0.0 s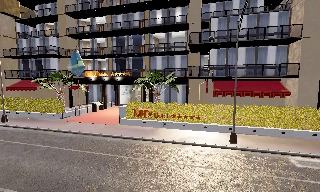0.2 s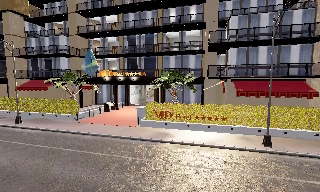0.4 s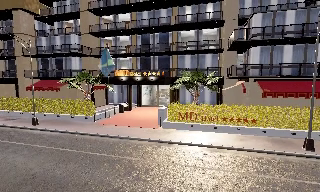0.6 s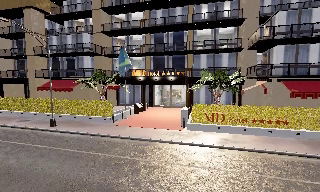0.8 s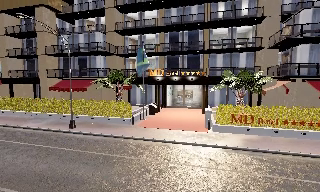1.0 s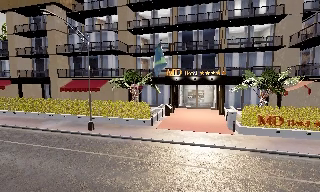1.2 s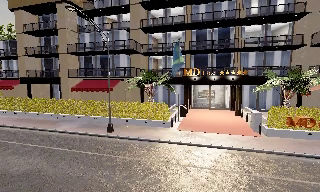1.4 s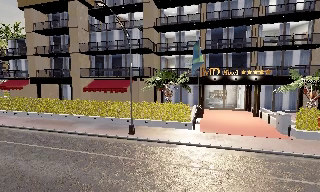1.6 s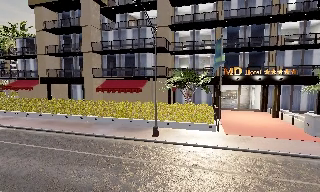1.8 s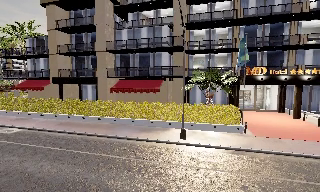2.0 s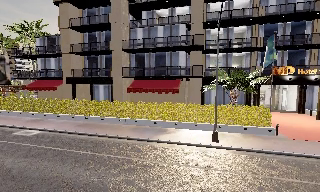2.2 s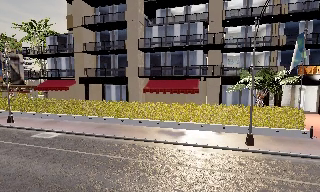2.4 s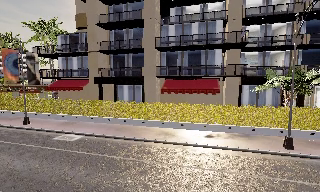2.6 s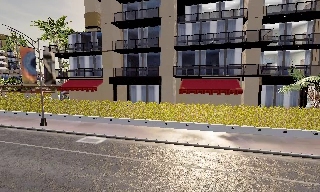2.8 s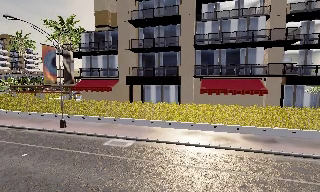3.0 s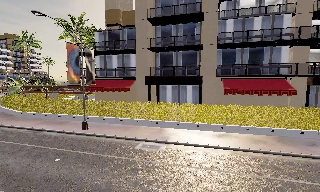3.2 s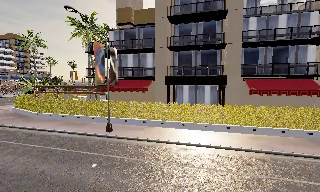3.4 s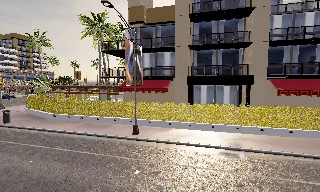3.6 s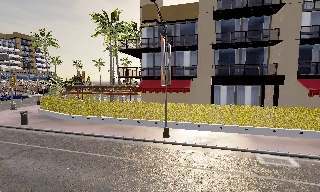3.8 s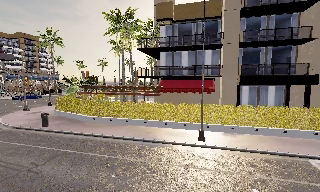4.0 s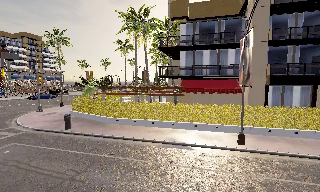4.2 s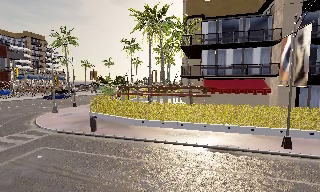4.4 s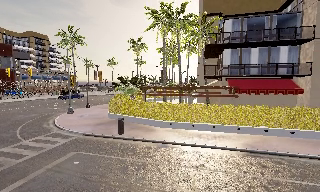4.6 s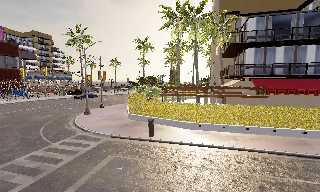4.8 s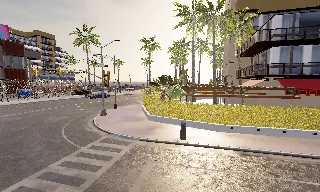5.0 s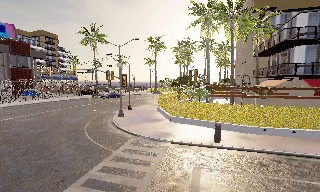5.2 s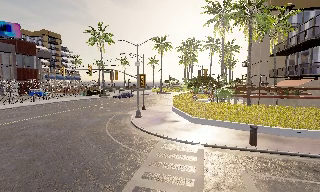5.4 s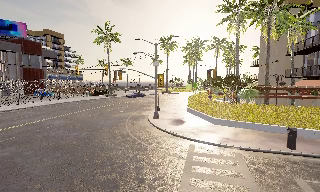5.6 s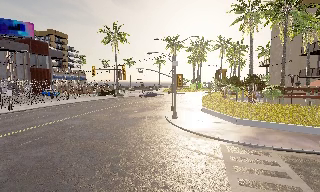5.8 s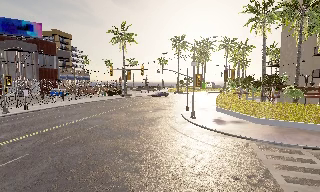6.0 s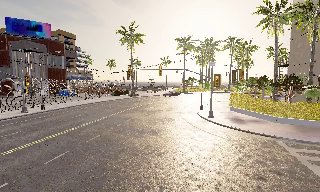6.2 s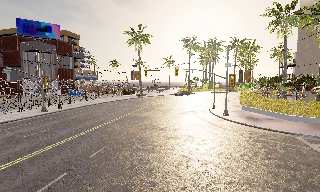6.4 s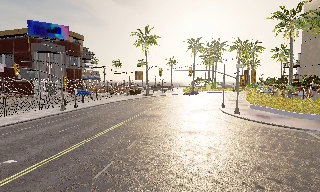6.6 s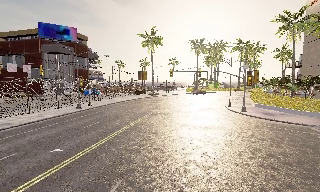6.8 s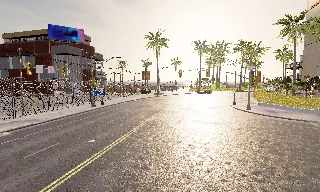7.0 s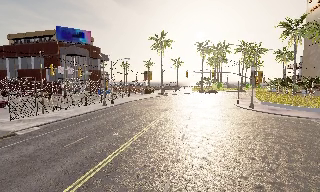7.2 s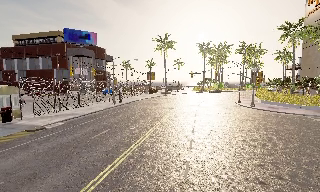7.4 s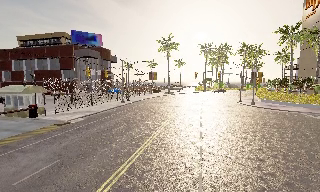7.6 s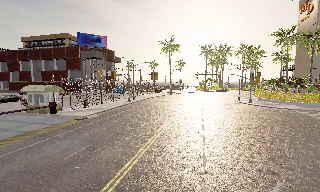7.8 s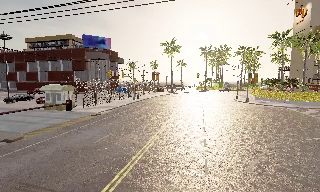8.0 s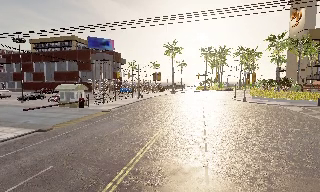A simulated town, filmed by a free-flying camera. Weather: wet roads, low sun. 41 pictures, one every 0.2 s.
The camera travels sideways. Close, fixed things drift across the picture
to the right.
0.0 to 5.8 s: The camera travels to its left, about 60 m, so close, fixed things drift to the right.
5.8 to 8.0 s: The camera travels backward and to its left, about 20 m, so what stands in front gets smaller.
The film runs backward here.
